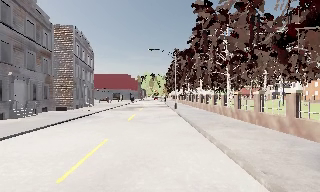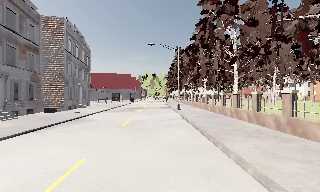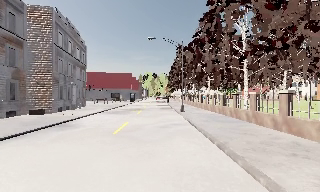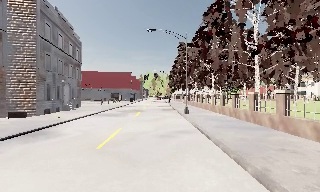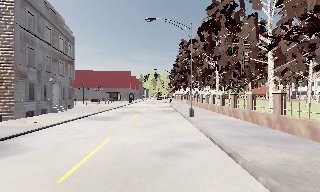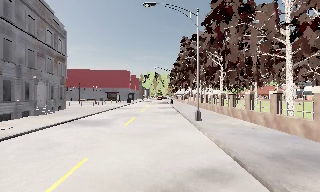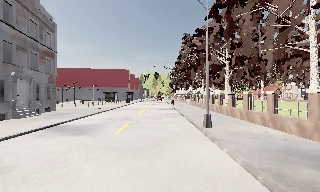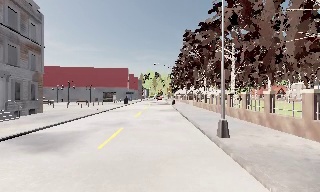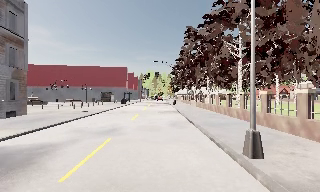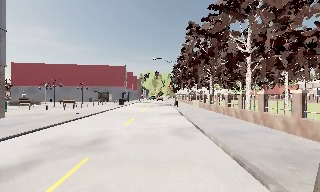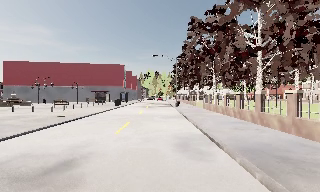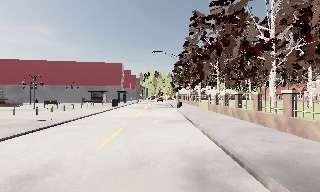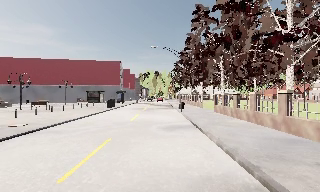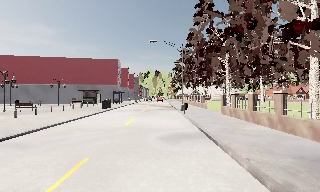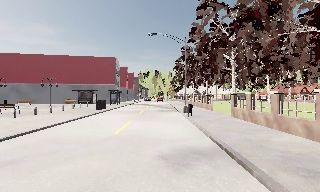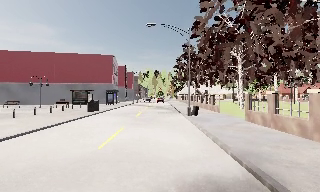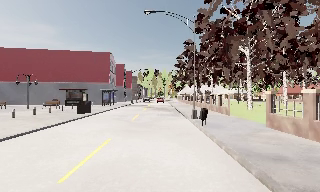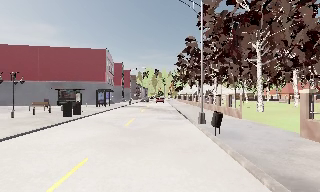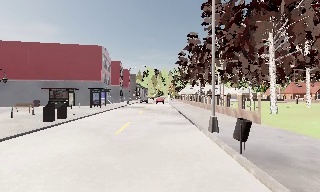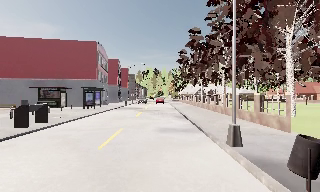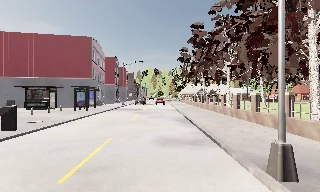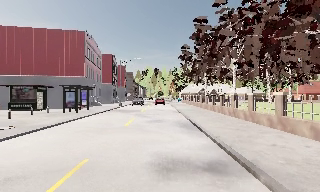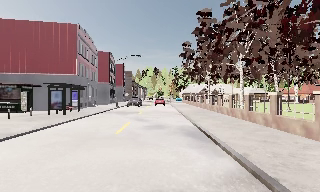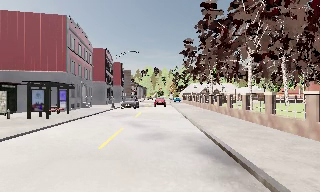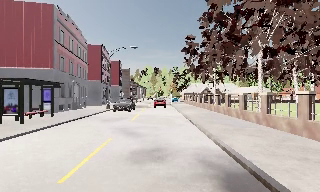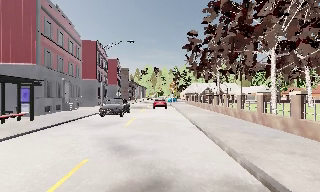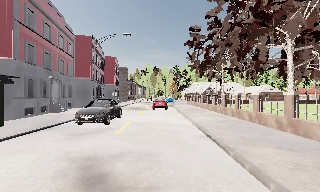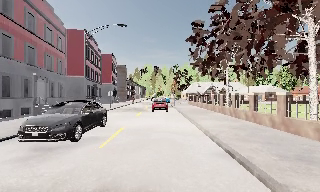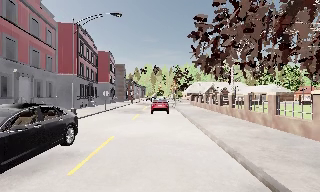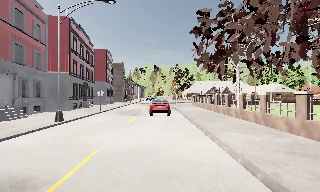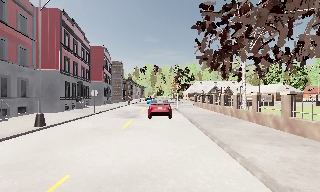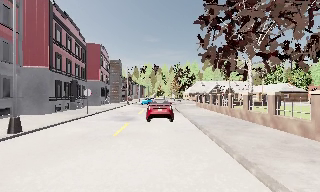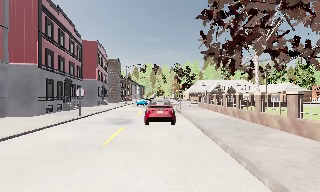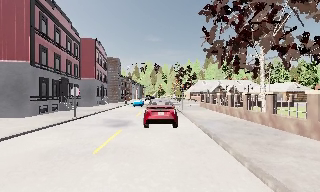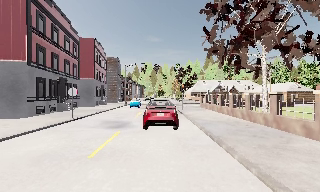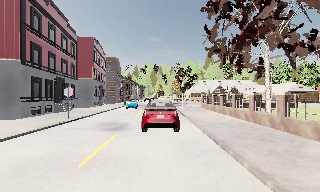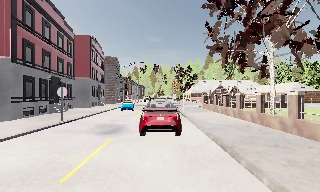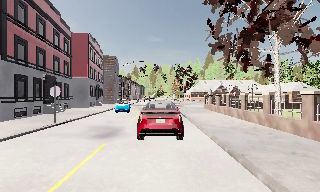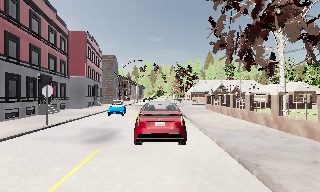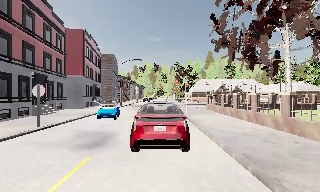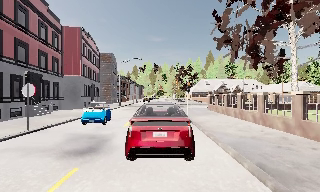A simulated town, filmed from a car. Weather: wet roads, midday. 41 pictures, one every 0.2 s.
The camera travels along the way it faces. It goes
forward.
0.0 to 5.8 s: The camera travels forward, about 60 m, so what stands in front looms larger.
5.8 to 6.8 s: The camera travels forward, about 6 m, so what stands in front looms larger. It loses speed.
6.8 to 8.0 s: The camera travels forward, about 4 m, so what stands in front looms larger.
The film runs forward here.
